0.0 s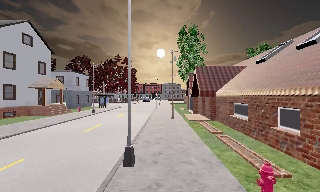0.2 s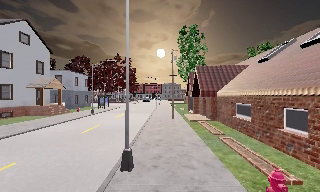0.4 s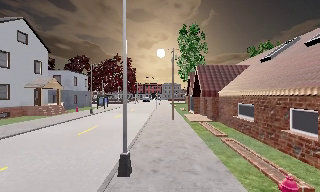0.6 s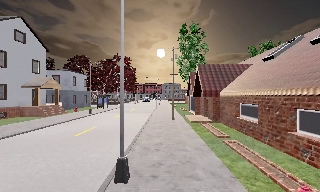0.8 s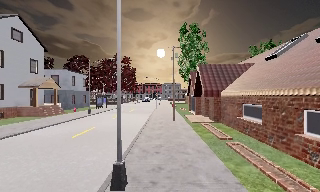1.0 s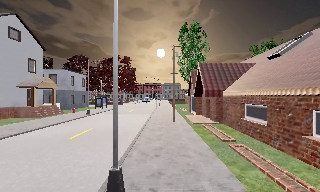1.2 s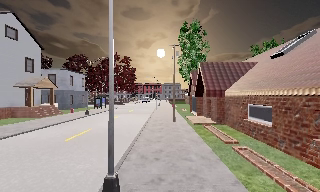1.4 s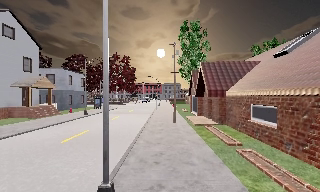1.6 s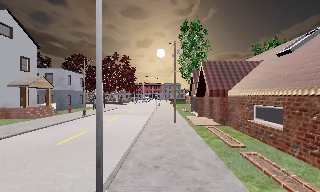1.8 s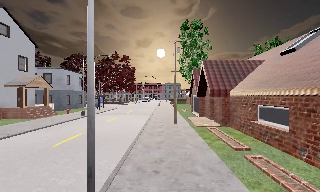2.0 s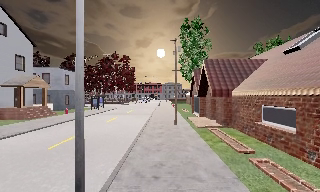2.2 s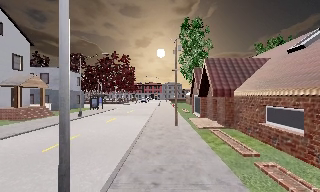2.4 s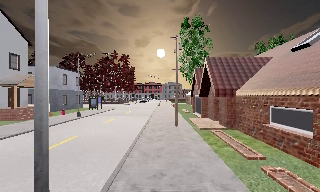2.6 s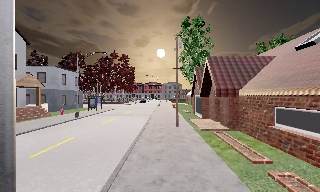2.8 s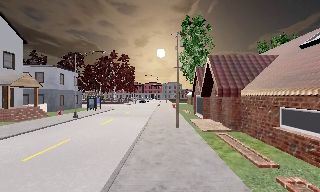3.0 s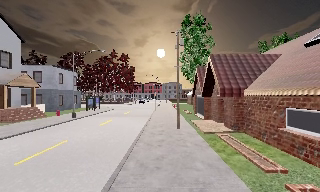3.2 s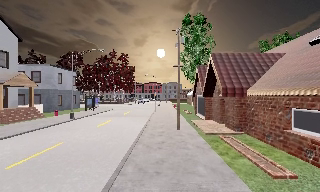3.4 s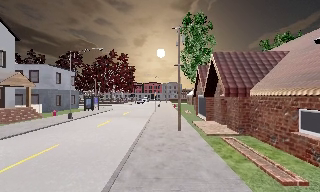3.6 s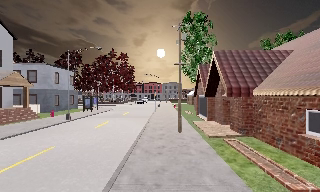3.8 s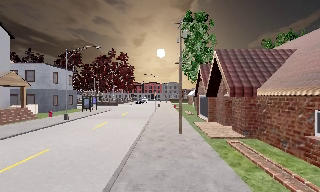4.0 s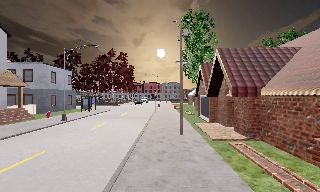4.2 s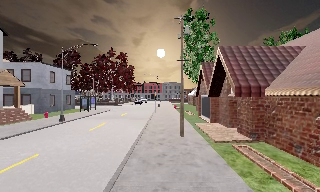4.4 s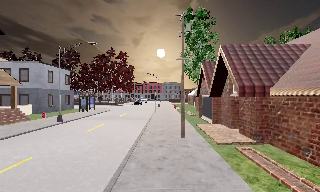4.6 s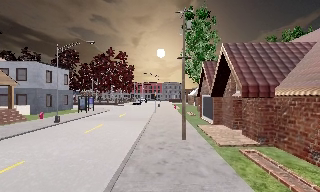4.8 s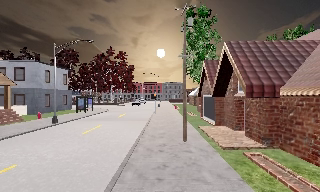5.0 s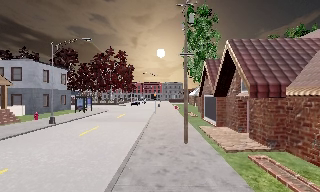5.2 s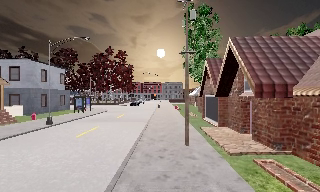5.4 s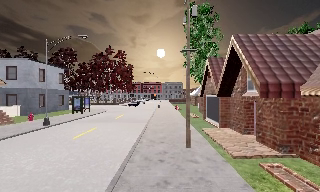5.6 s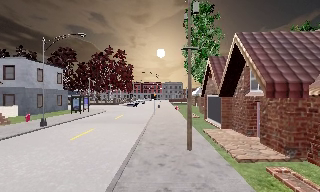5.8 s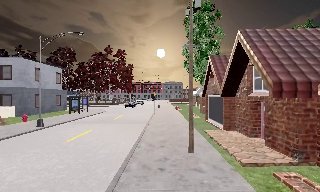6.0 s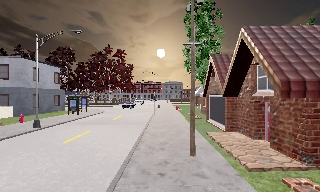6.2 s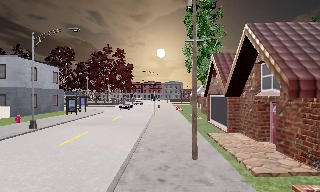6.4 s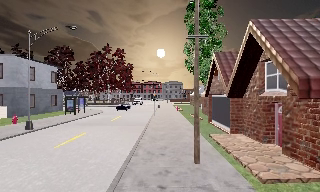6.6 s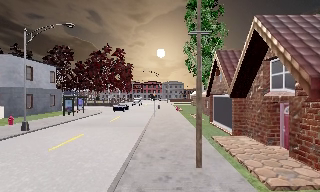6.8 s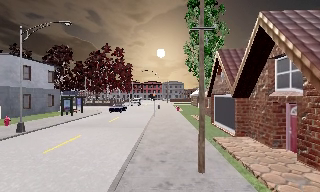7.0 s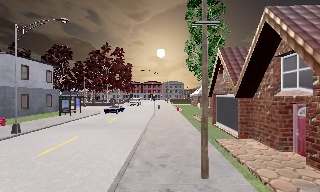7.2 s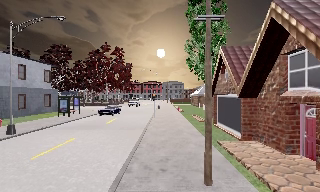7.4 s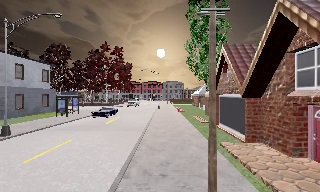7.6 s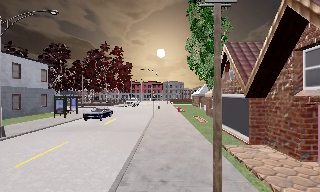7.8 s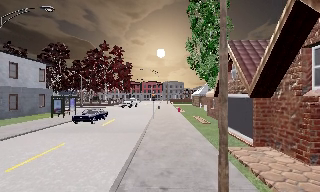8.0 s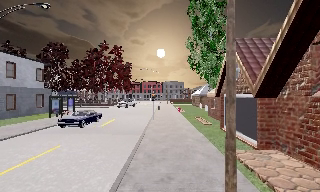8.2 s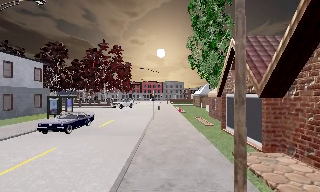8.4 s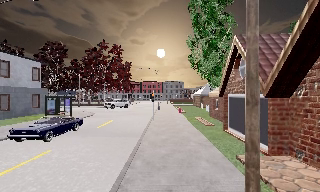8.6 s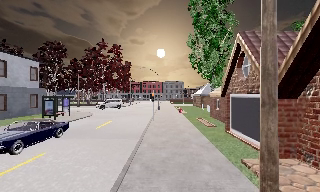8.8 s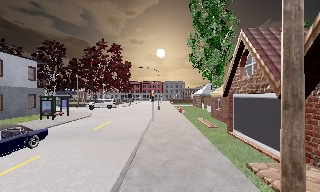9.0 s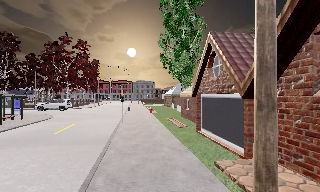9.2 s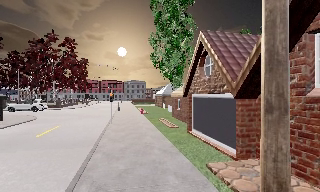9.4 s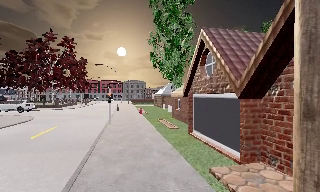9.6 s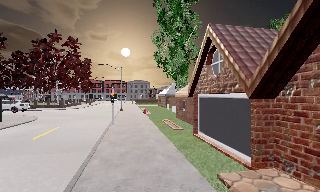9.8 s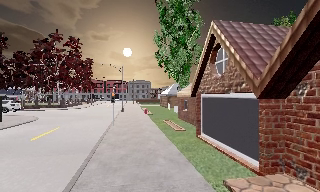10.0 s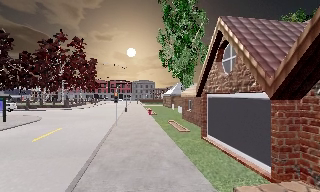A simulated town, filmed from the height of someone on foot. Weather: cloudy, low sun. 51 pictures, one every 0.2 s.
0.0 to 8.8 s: The camera travels forward, about 16 m, so what stands in front looms larger.
8.8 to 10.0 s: The camera swings to its right by about 10 degrees, and the scene slides to the left. It travels forward, about 2 m, so what stands in front looms larger.
The film runs forward here.
